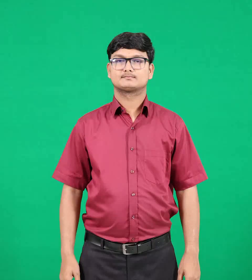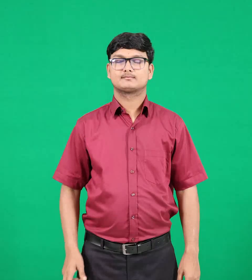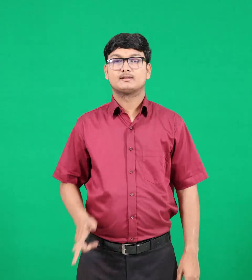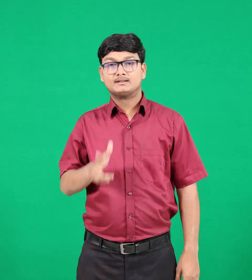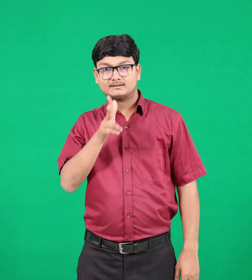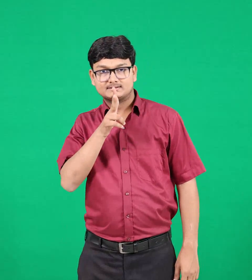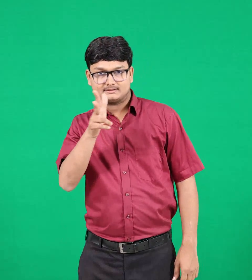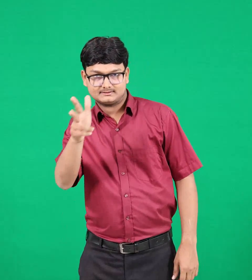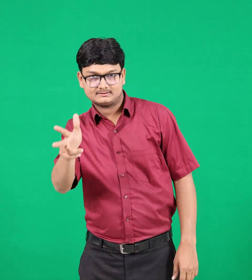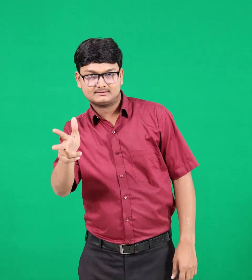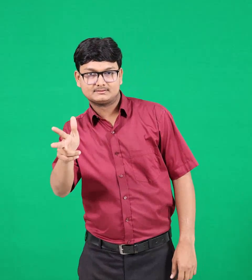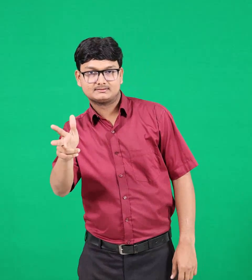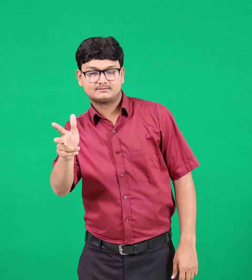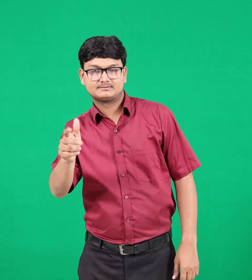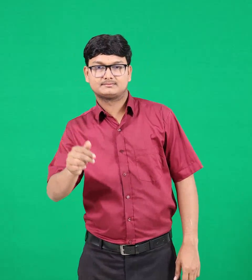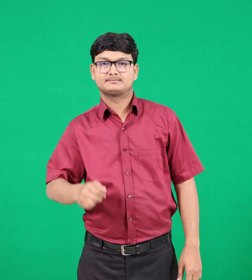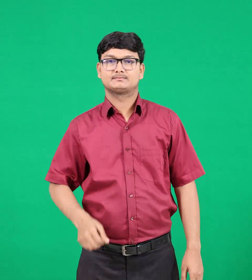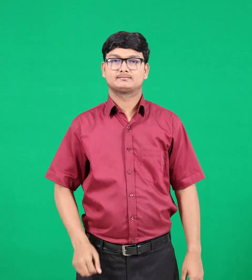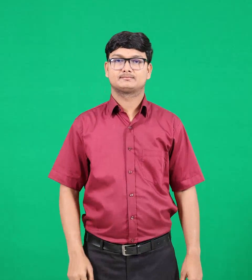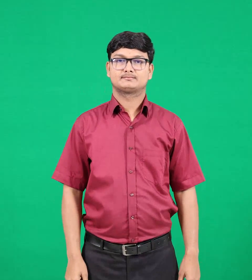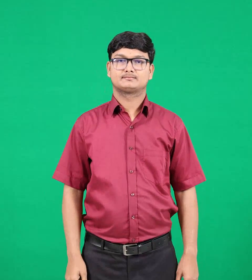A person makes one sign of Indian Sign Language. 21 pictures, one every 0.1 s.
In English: tell
